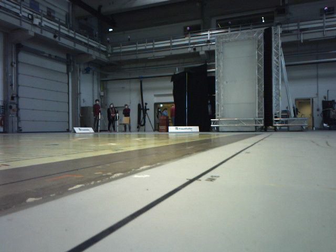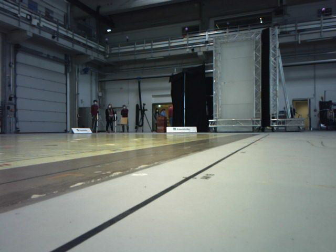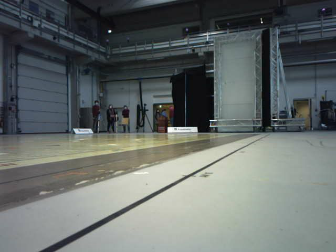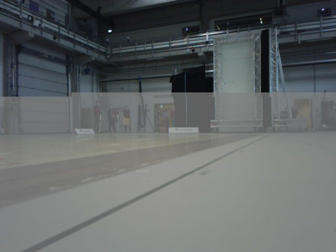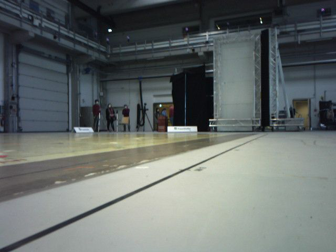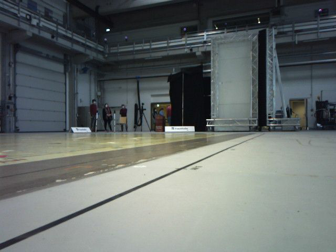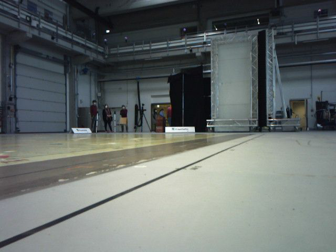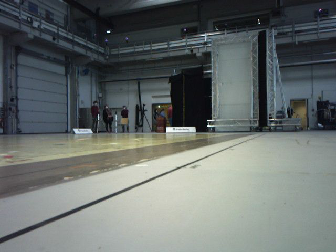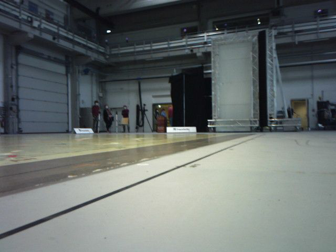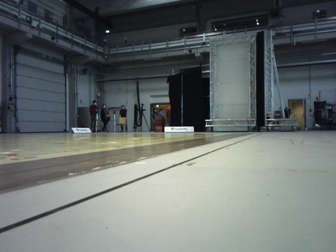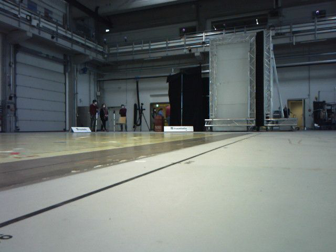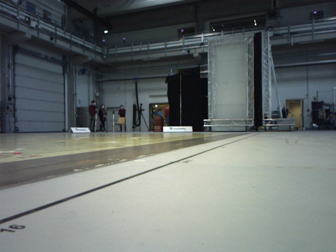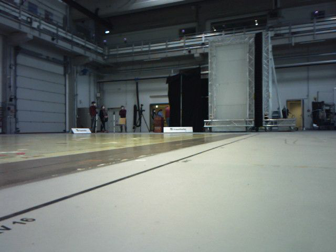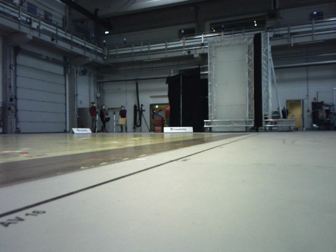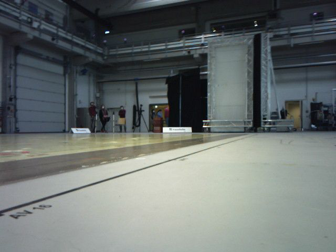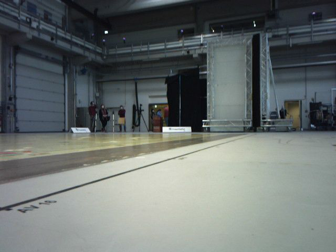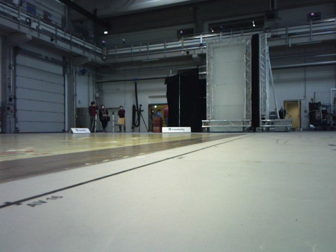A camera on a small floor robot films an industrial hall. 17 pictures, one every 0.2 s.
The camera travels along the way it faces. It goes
backward.
0.0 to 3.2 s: The camera travels backward, about 0.7 m, so what stands in front gets smaller.
The film runs backward here.
